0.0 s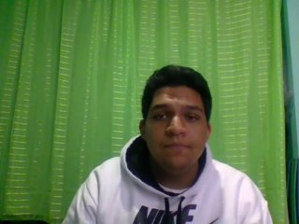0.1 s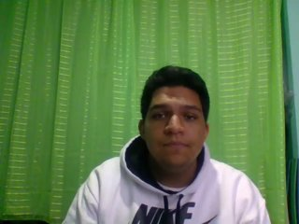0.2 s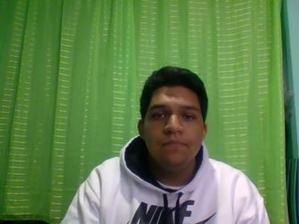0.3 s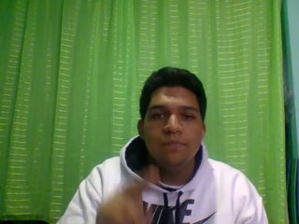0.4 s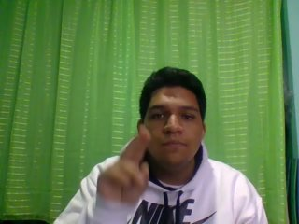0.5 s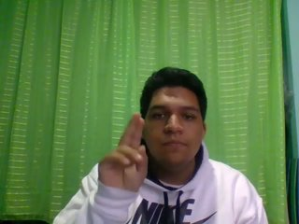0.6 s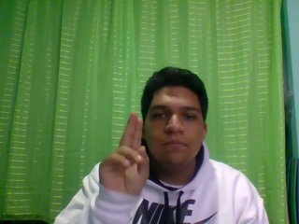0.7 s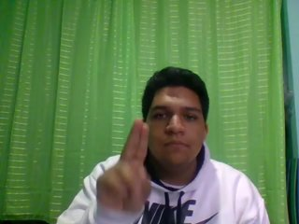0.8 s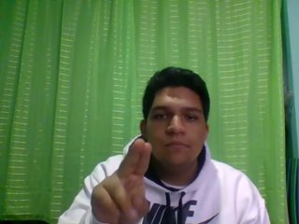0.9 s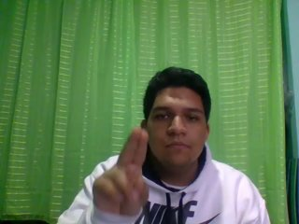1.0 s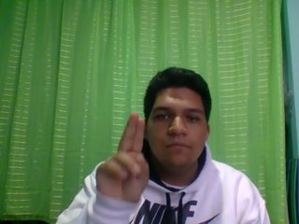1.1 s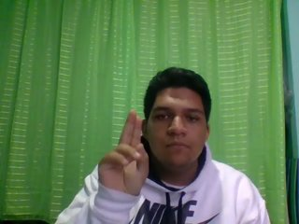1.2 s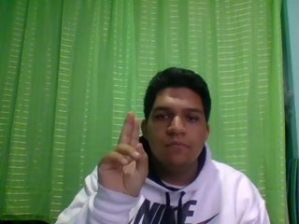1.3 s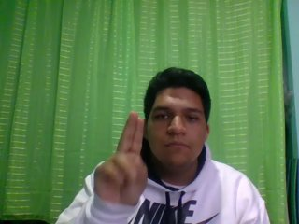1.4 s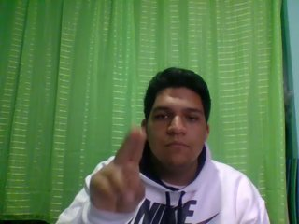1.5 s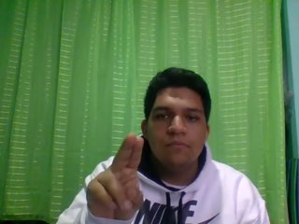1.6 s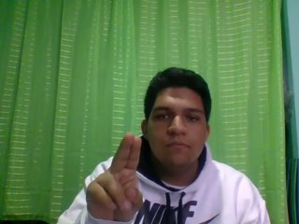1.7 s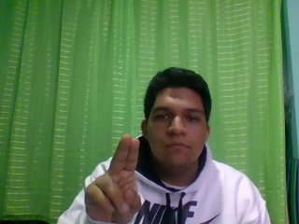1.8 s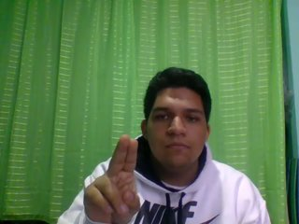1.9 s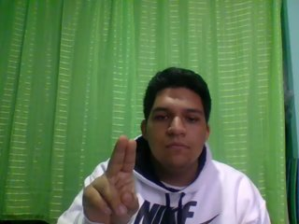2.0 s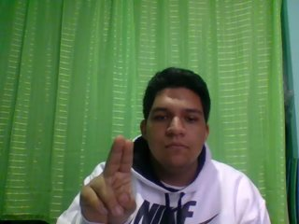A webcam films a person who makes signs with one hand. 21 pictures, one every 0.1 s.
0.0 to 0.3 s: Non-gesture.
0.4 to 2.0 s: Double click with two fingers.
